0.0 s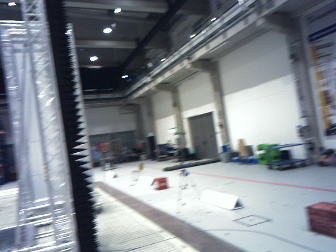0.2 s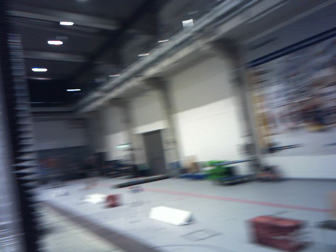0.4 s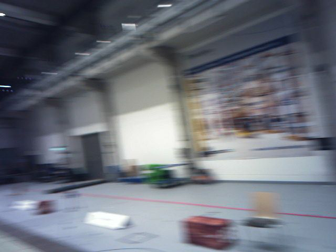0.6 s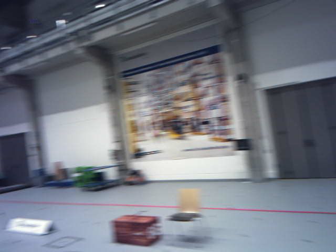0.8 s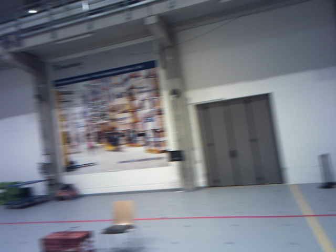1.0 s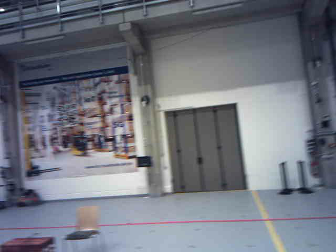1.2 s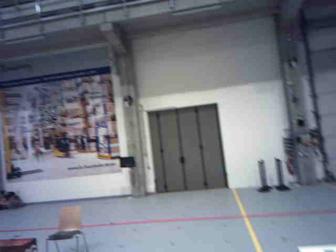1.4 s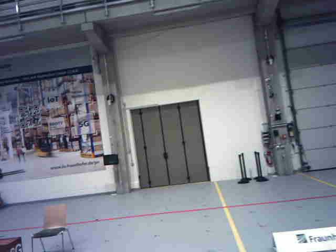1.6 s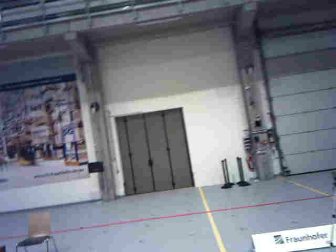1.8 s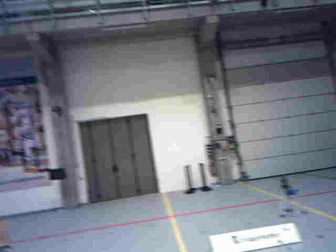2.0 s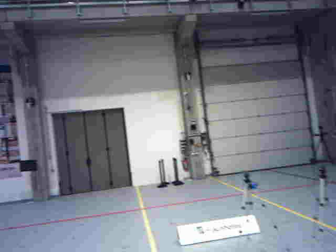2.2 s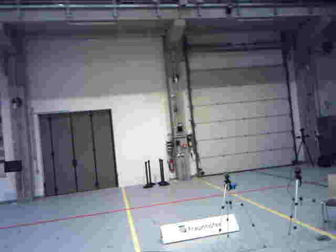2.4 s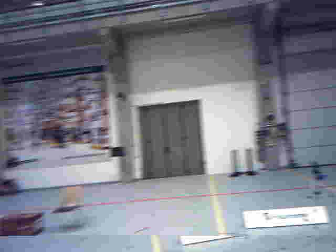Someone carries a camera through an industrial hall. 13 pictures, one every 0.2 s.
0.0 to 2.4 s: The camera pans to its right, which is clockwise from overhead, by about 70 degrees. It travels backward, about 2 m.
The film runs backward here.
